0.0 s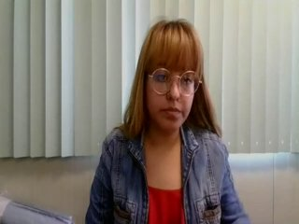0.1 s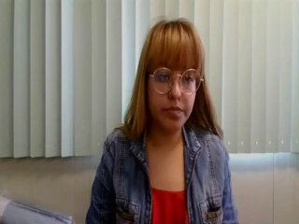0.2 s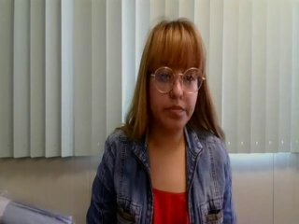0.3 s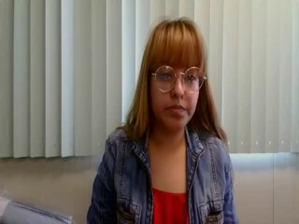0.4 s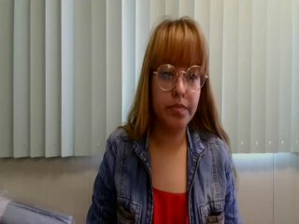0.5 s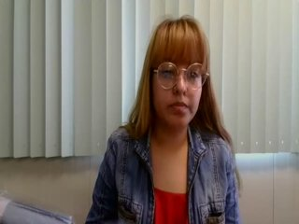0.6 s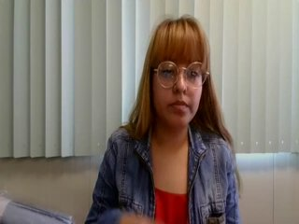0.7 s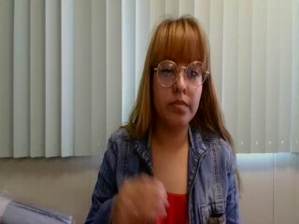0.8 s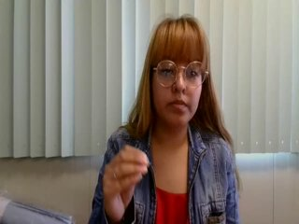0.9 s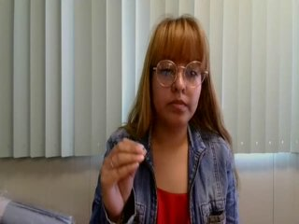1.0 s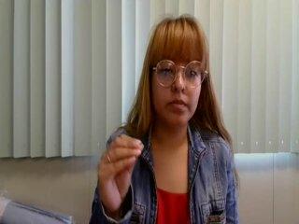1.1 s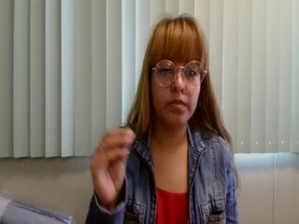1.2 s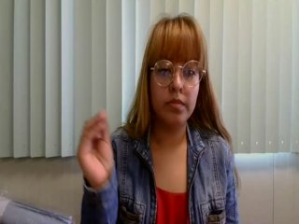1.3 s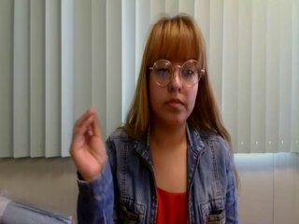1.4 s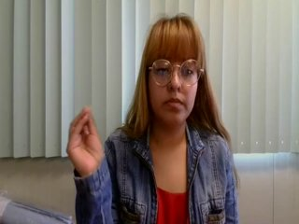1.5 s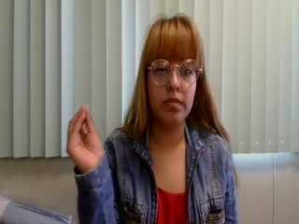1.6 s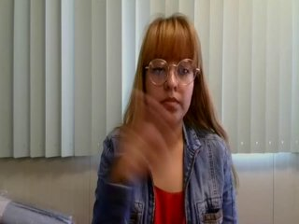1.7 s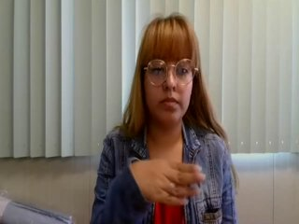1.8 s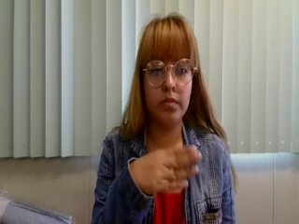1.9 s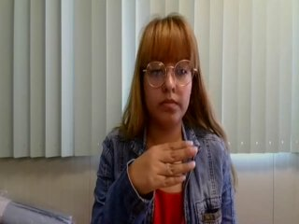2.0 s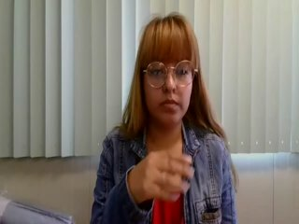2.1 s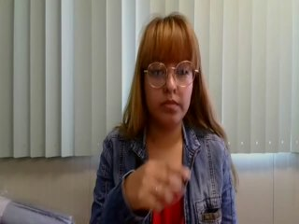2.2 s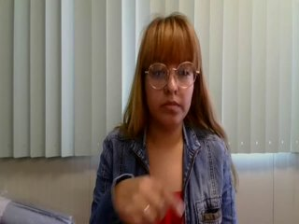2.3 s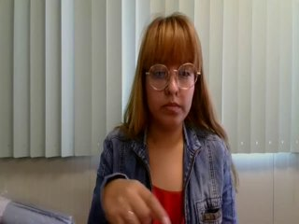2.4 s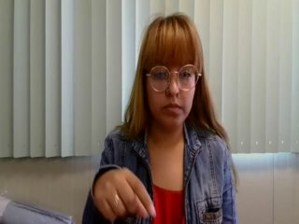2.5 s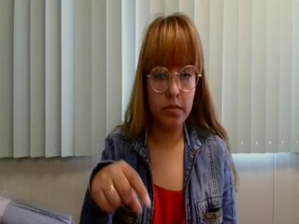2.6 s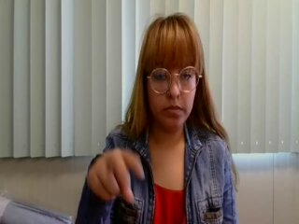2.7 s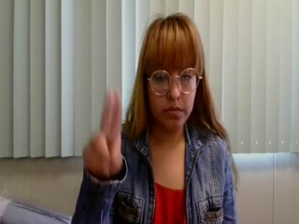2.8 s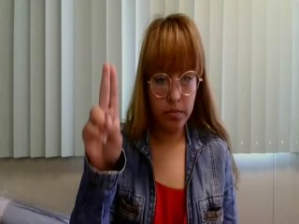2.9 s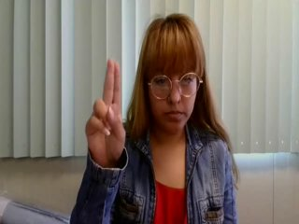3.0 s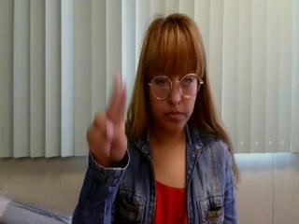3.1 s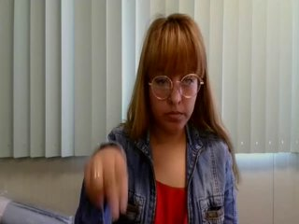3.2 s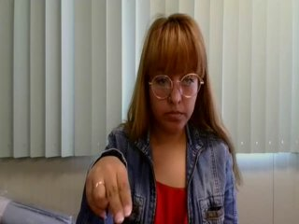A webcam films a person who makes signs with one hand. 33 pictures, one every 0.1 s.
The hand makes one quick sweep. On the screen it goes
to the right.
0.0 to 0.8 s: Non-gesture.
0.9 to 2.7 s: On the screen the hand sweeps to the right. The name of the sign: Throw left.
2.8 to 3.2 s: Pointing with two fingers.
